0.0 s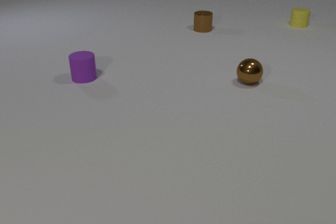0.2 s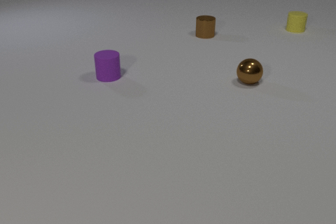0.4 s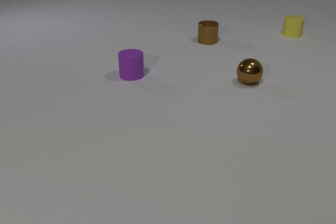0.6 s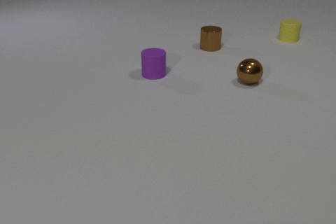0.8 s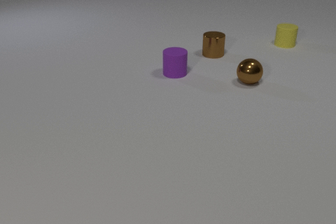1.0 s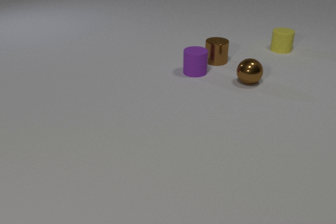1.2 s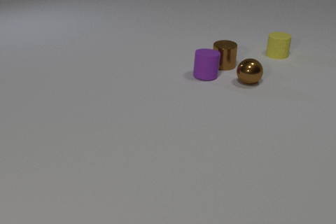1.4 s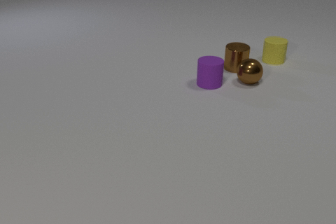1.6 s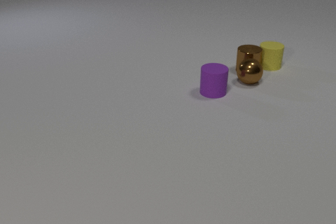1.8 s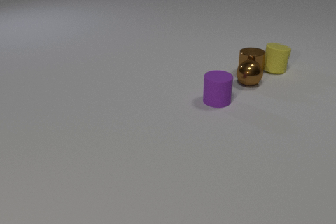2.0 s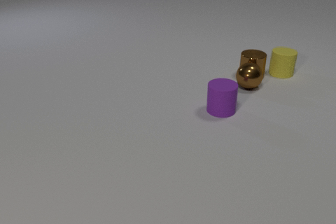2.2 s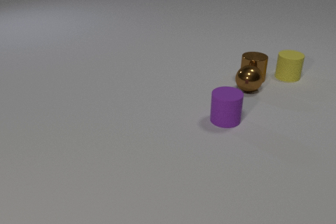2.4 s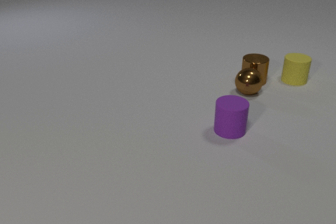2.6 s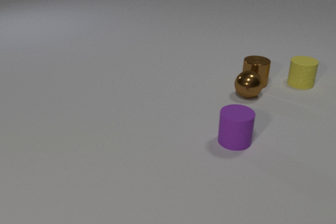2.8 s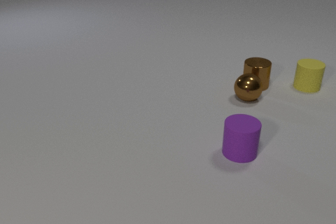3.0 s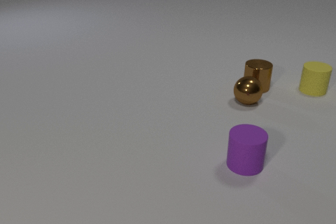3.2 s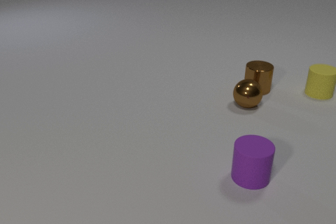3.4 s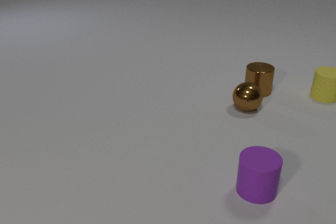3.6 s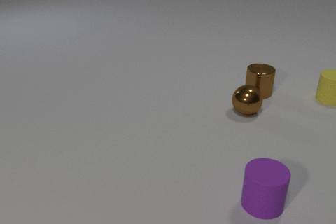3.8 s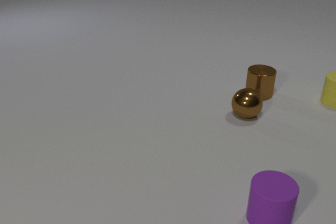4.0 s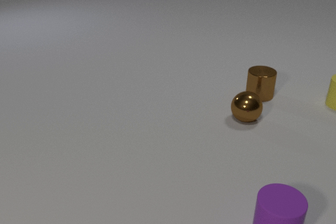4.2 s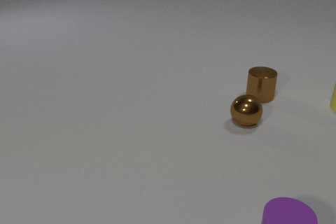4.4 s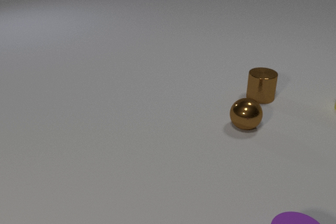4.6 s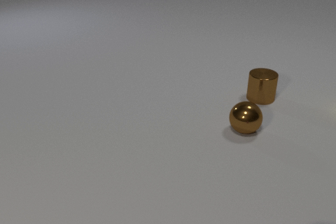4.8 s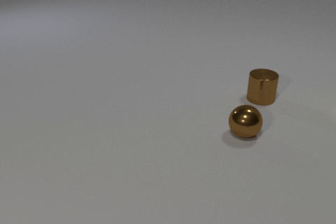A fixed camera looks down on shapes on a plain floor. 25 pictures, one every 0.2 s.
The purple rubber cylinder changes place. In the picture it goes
toward the camera.
The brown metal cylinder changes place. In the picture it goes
toward the camera.
0.0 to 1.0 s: The brown metal cylinder slides toward the camera. The purple rubber cylinder slides to the right. The yellow rubber cylinder slides toward the camera.
1.0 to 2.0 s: The brown metal cylinder slides to the right and toward the camera. The purple rubber cylinder slides toward the camera. The yellow rubber cylinder slides toward the camera. The brown metal sphere rolls toward the camera. The brown metal cylinder and the purple rubber cylinder collide. The brown metal cylinder and the yellow rubber cylinder collide. The brown metal cylinder and the brown metal sphere collide.
2.0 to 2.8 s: The brown metal cylinder slides toward the camera. The purple rubber cylinder slides toward the camera. The yellow rubber cylinder slides to the right and toward the camera. The brown metal sphere rolls toward the camera.
2.8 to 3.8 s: The brown metal cylinder slides toward the camera. The purple rubber cylinder slides toward the camera. The yellow rubber cylinder slides to the right and toward the camera. The brown metal sphere rolls toward the camera.
3.8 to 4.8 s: The brown metal cylinder slides toward the camera. The purple rubber cylinder slides toward the camera and to the right, leaves at the bottom edge. The yellow rubber cylinder slides to the right and toward the camera, leaves at the right edge. The brown metal sphere rolls toward the camera.
How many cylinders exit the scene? 2.
Are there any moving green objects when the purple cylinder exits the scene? no.
What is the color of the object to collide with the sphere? brown.
